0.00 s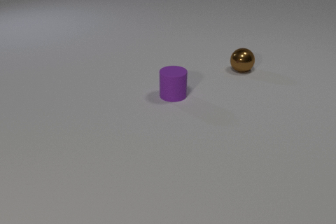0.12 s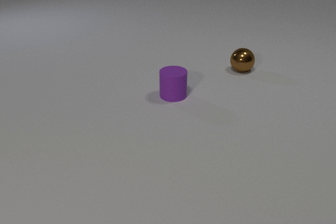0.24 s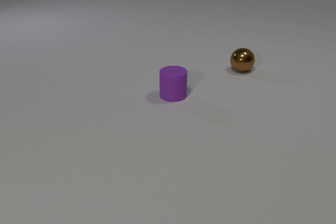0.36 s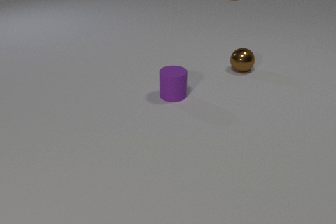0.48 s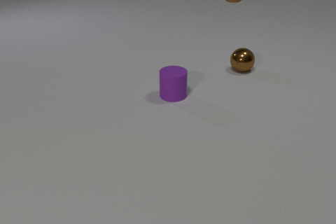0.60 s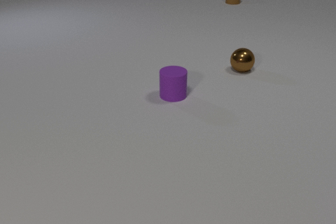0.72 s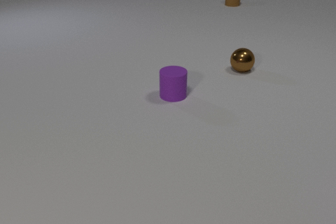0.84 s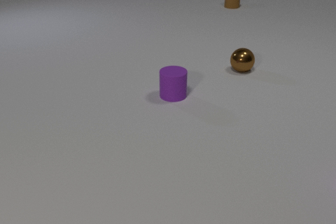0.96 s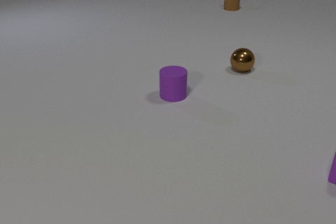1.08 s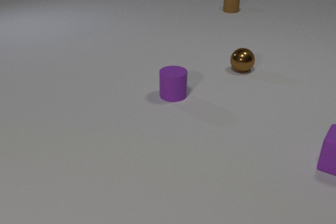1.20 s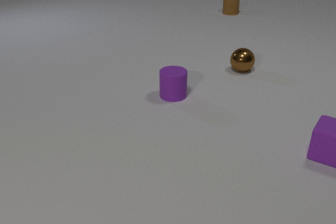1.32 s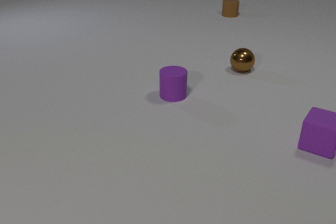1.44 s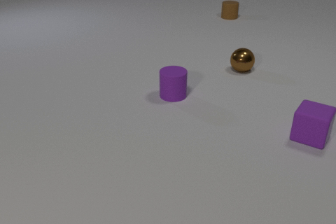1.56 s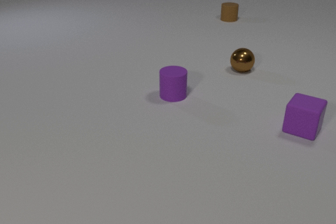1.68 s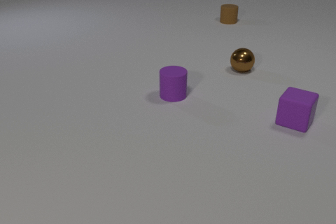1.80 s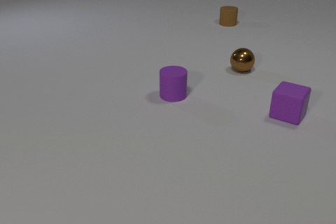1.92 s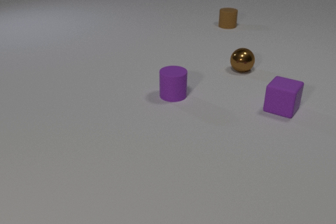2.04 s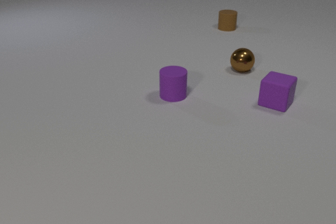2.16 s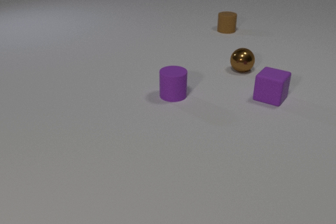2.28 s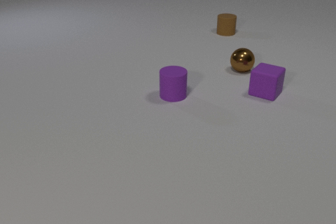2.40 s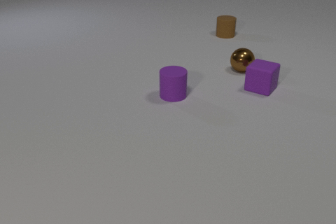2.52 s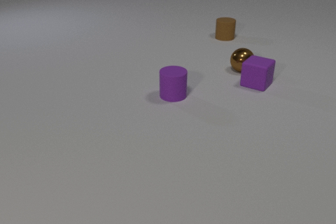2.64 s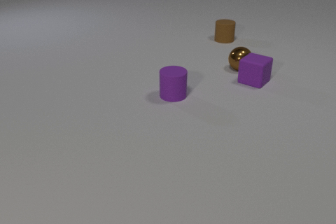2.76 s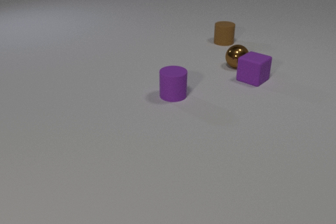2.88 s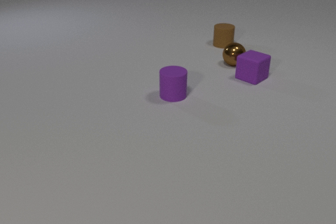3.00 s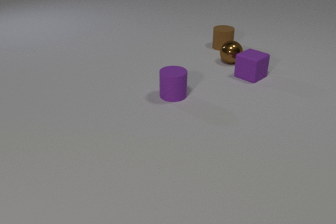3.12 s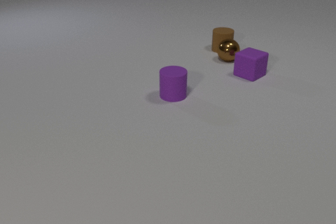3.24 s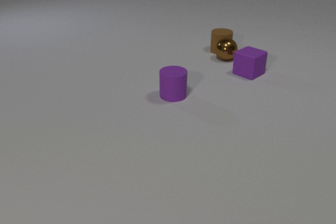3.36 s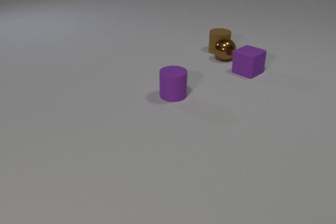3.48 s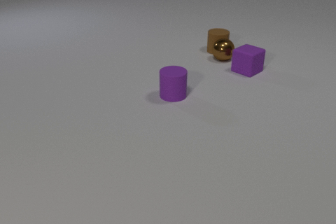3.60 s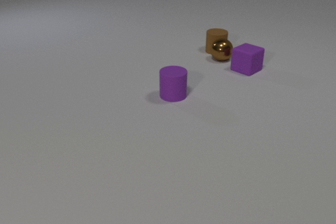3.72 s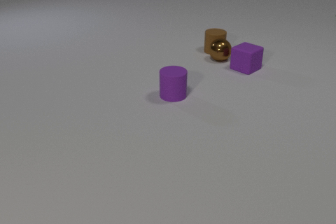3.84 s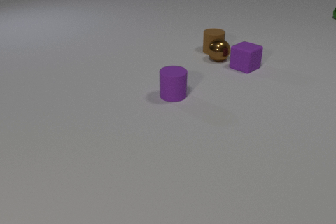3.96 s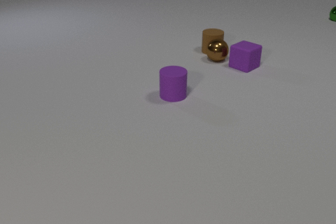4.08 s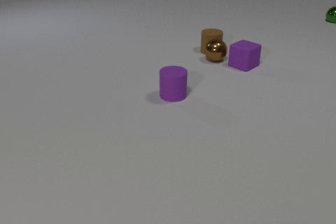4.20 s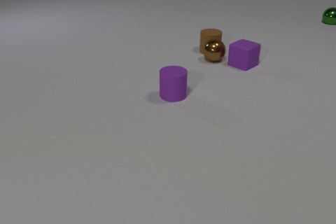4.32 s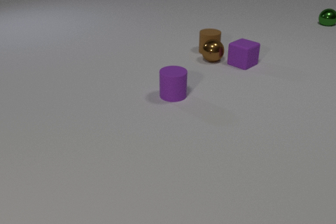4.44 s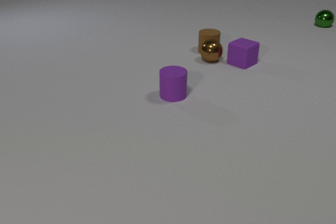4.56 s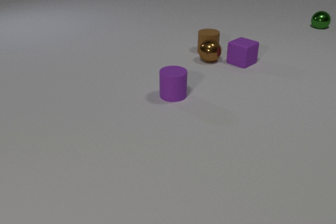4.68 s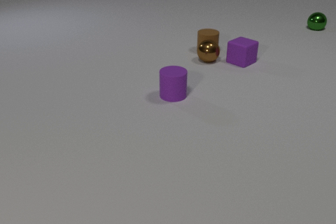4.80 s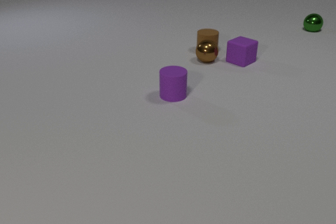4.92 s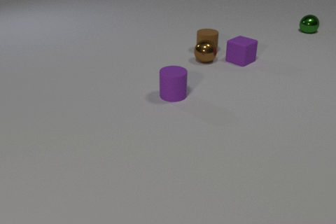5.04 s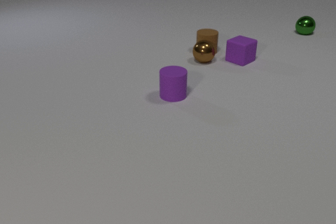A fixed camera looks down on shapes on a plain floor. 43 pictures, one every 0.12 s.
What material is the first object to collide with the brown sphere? rubber.
Are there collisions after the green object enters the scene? no.
What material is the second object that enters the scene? rubber.
0.00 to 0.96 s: The purple rubber cube comes in at the right edge. The brown rubber cylinder comes in at the top edge, slides toward the camera.
0.96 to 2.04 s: The purple rubber cube slides away from the camera and to the left. The brown rubber cylinder slides toward the camera.
2.04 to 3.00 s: The purple rubber cube slides away from the camera and to the left. The brown metal sphere rolls away from the camera and to the left. The brown rubber cylinder slides toward the camera. The purple rubber cube and the brown metal sphere collide.
3.00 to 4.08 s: The purple rubber cube slides away from the camera. The brown metal sphere rolls to the left. The green metal sphere comes in at the right edge, rolls toward the camera and to the left. The brown rubber cylinder slides toward the camera and to the left. The brown metal sphere and the brown rubber cylinder collide.
4.08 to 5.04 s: The purple rubber cube slides away from the camera. The brown metal sphere rolls to the left. The green metal sphere rolls toward the camera and to the left. The brown rubber cylinder slides to the left.
